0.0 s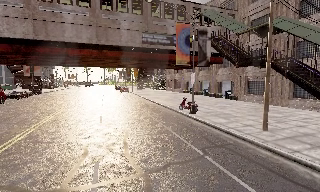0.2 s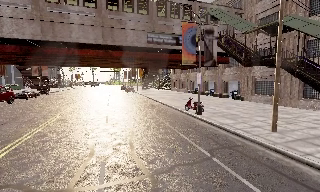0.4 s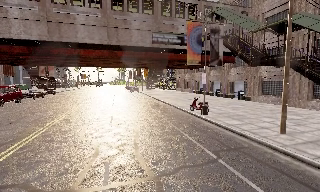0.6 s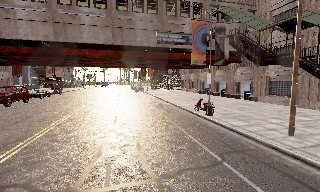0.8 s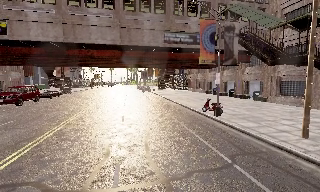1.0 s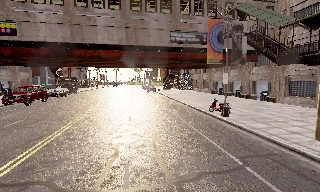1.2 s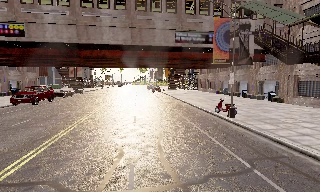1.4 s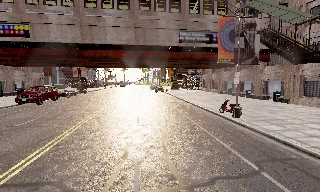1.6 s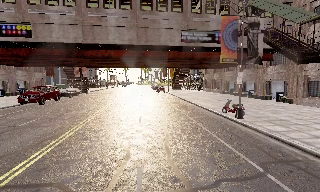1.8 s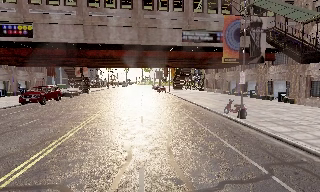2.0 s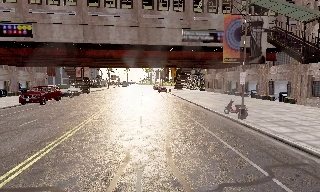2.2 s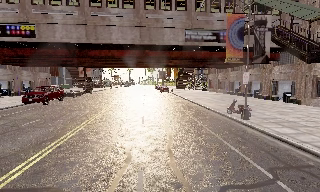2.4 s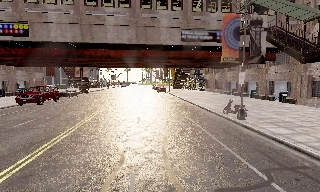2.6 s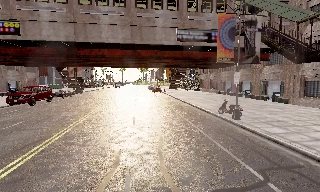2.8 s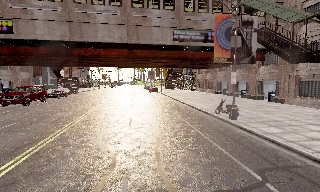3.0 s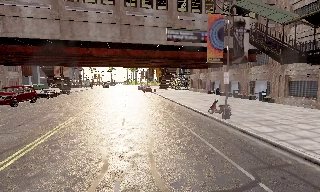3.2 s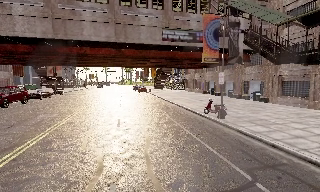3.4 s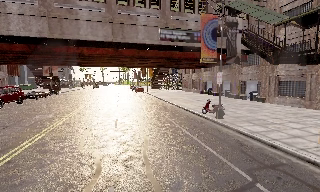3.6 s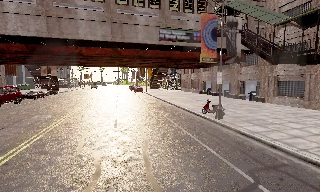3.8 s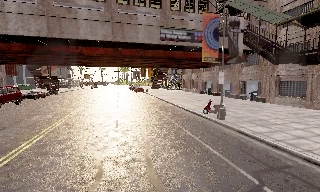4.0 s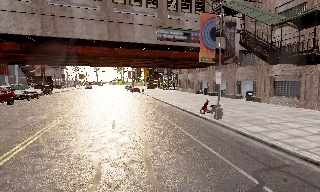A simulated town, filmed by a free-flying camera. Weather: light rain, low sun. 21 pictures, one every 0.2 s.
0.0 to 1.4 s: The camera swings to its left by about 10 degrees, and the scene slides to the right. It travels forward, about 0.5 m, so what stands in front looms larger.
1.4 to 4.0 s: The camera travels forward, about 1 m, so what stands in front looms larger.
The film runs forward here.
